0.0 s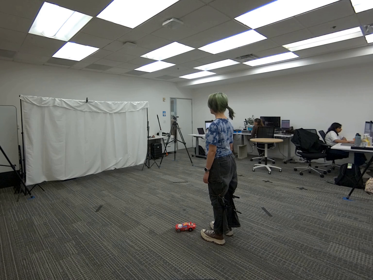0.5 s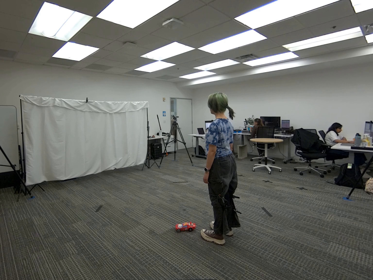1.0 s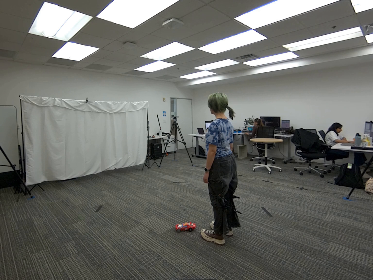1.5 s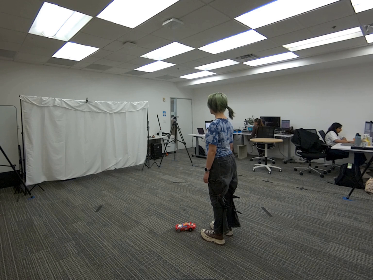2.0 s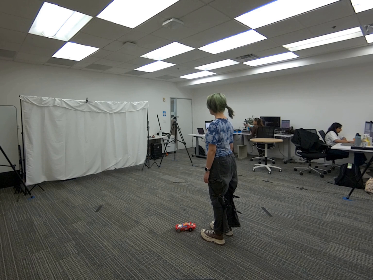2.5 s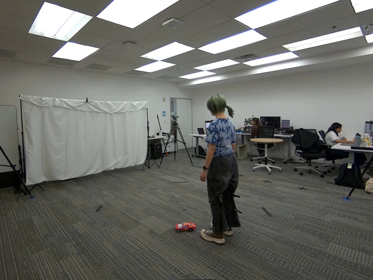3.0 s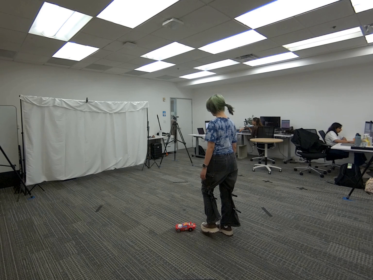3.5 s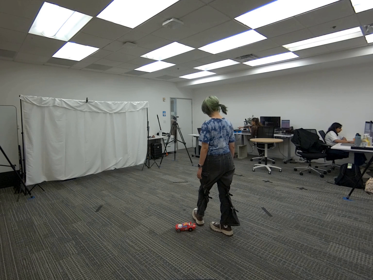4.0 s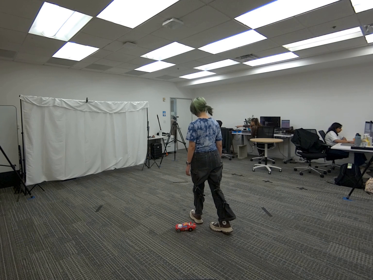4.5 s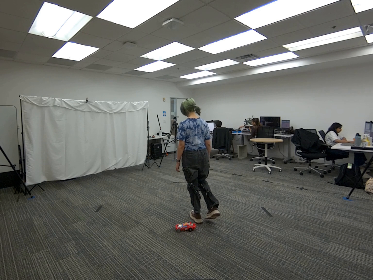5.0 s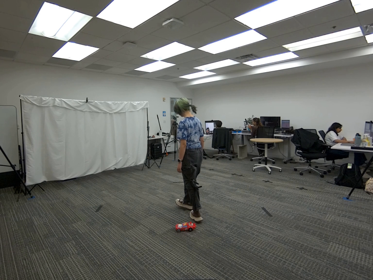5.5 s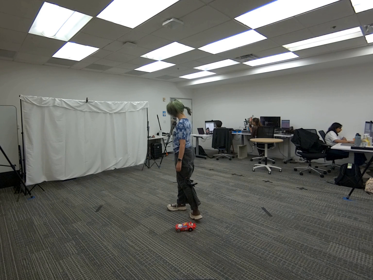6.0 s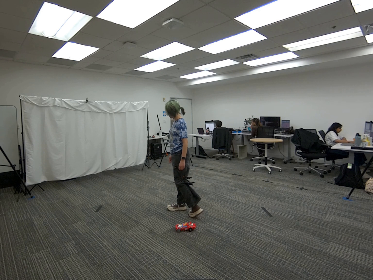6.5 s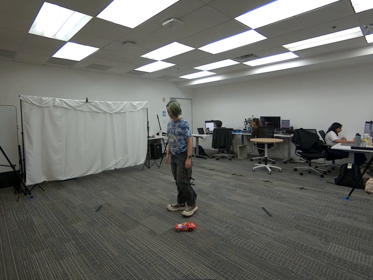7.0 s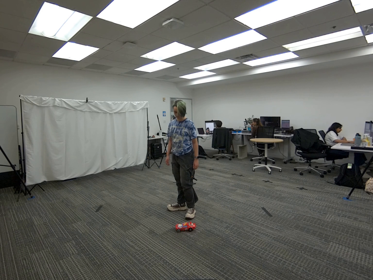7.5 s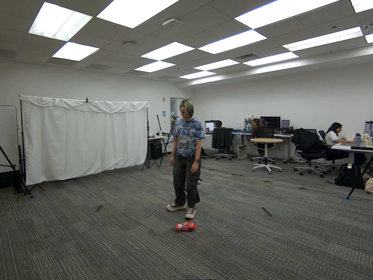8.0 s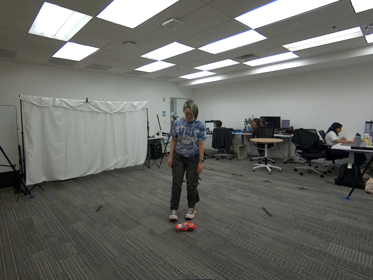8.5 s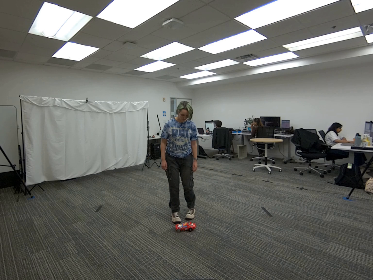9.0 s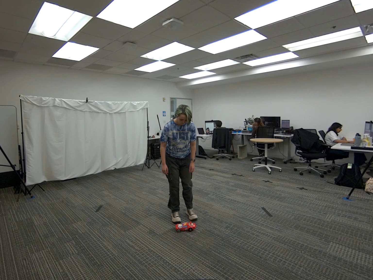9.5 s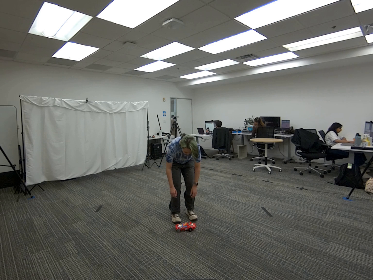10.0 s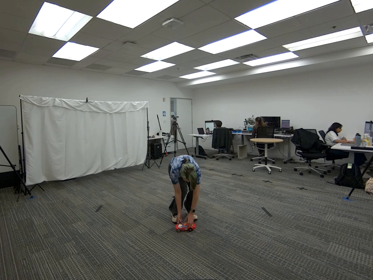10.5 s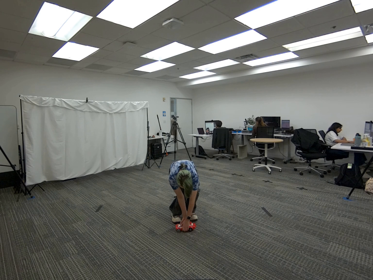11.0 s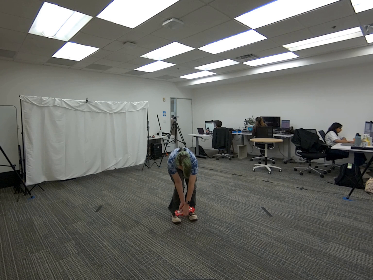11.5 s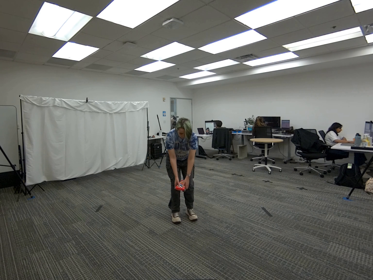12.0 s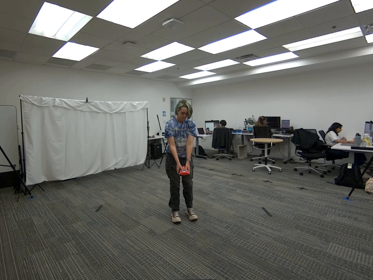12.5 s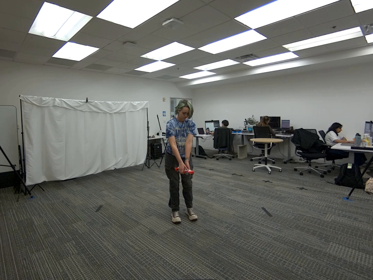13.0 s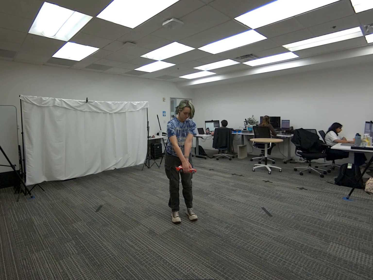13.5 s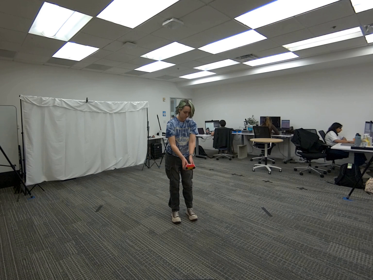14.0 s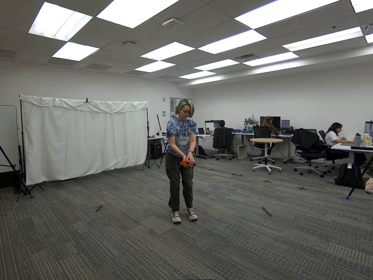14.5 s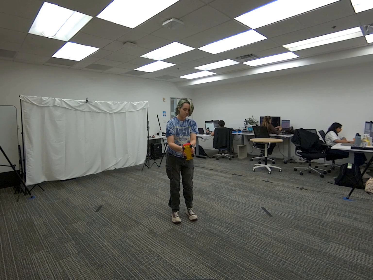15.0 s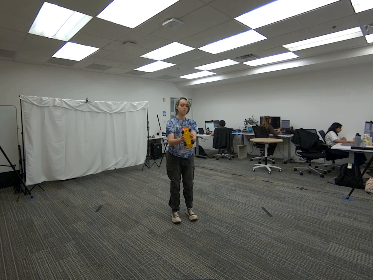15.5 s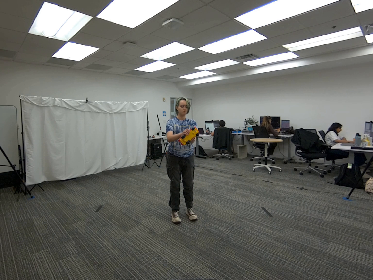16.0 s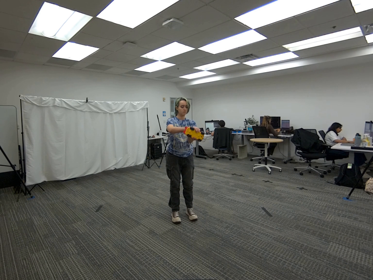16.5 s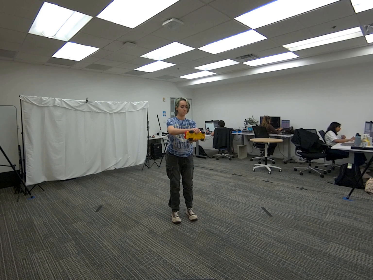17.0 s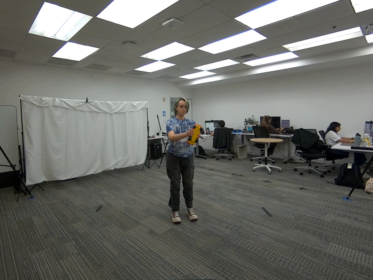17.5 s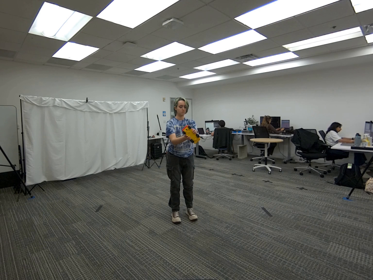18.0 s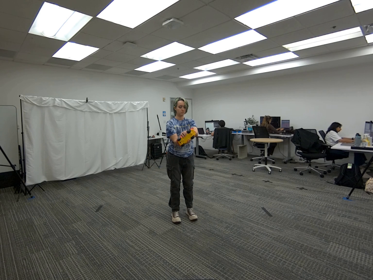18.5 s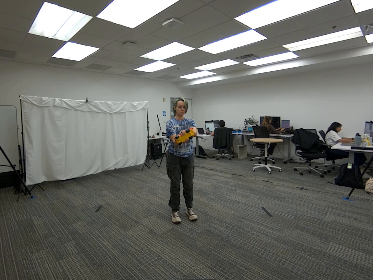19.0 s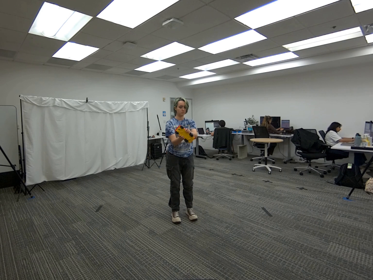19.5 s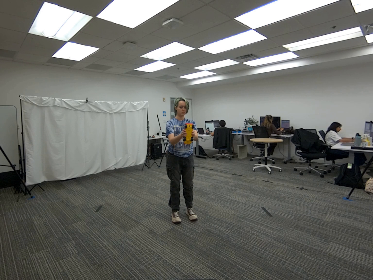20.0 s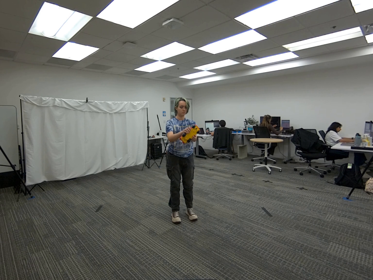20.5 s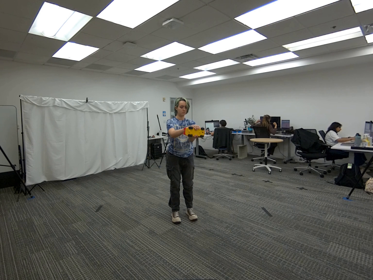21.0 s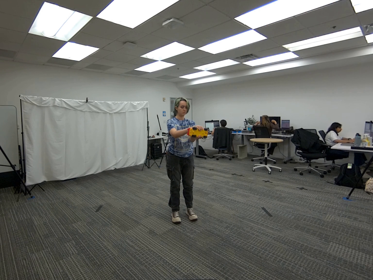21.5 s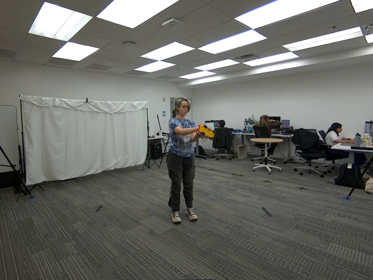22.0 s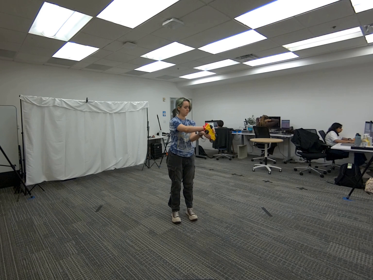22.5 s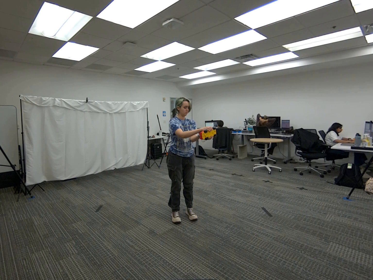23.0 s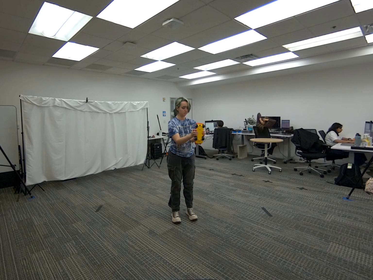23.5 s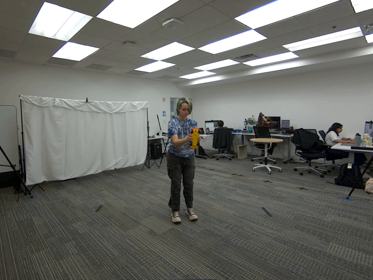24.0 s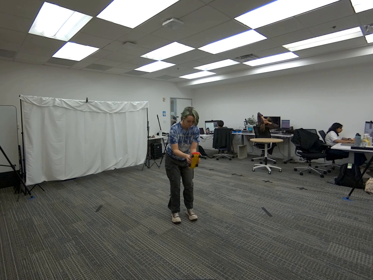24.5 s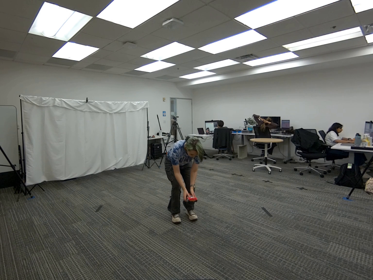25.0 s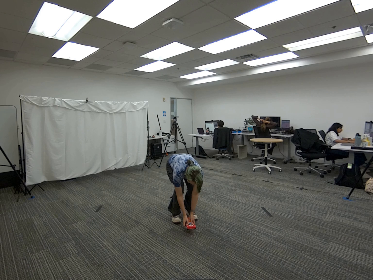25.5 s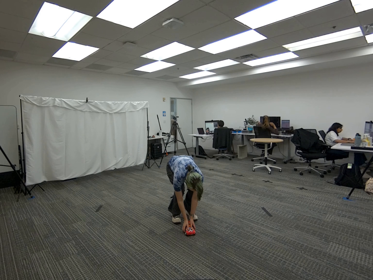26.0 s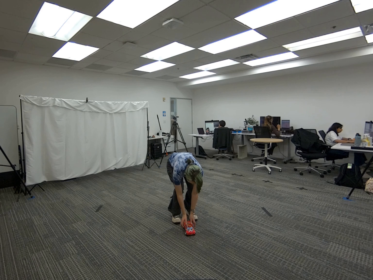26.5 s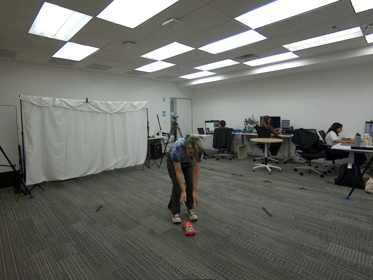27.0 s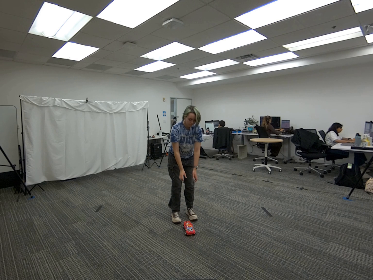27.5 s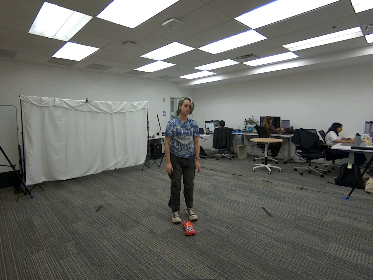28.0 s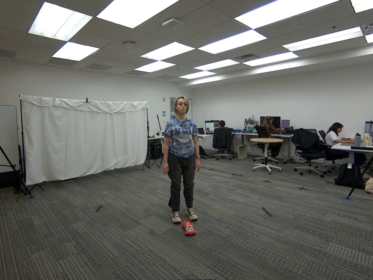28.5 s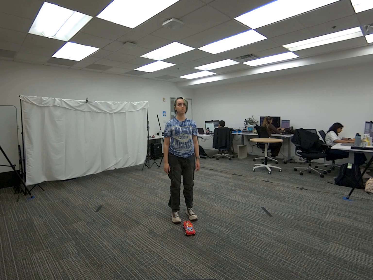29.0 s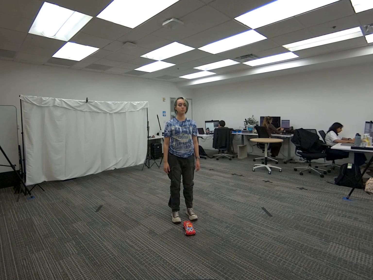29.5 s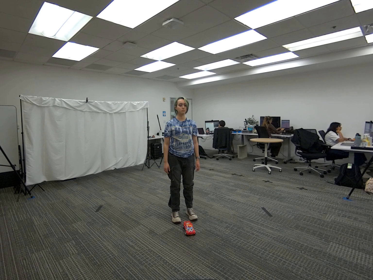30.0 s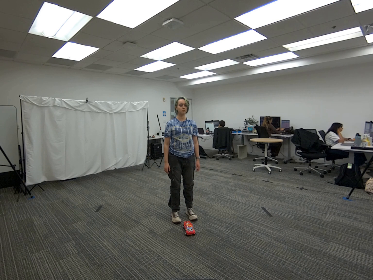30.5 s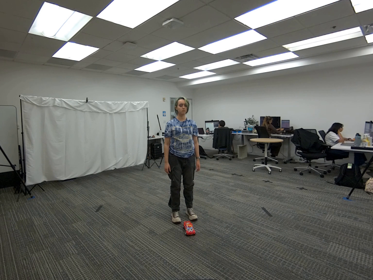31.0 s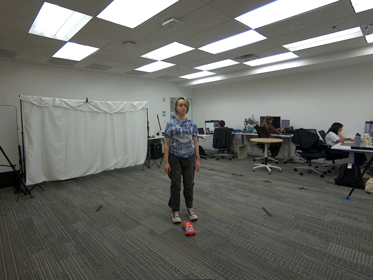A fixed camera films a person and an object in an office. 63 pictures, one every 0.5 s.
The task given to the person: Walk to the toy car on the ground, pick it up with both hands, and rotate the car midair until end of scene. Put car back on ground when finished.
